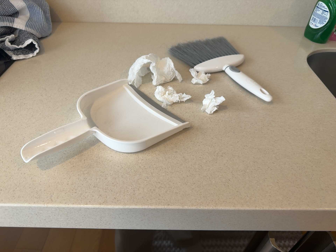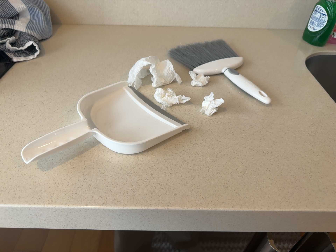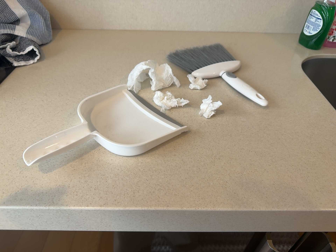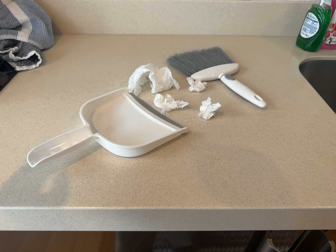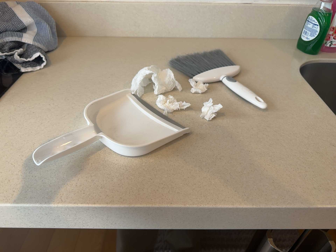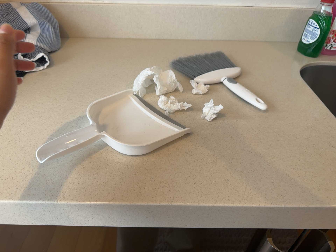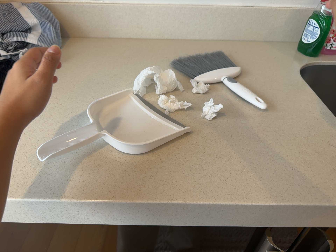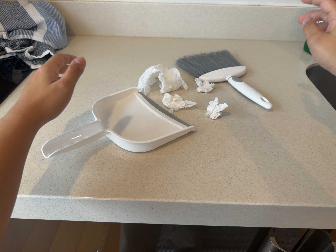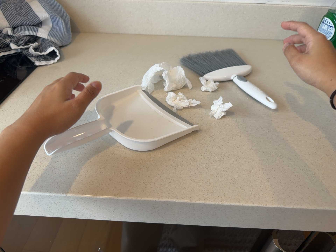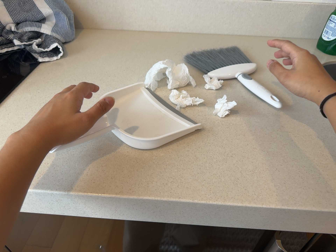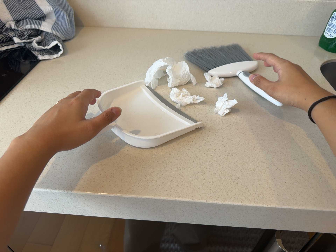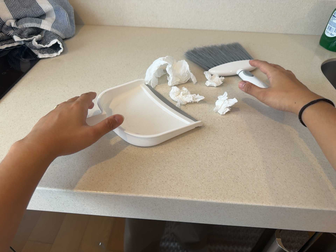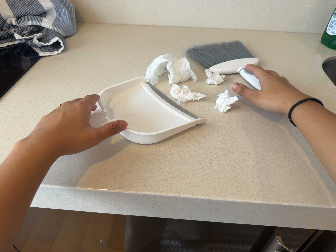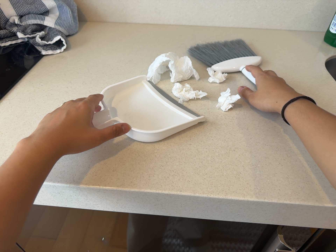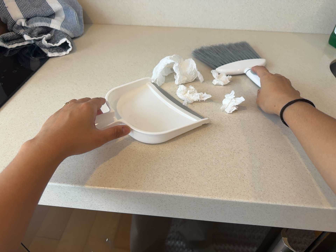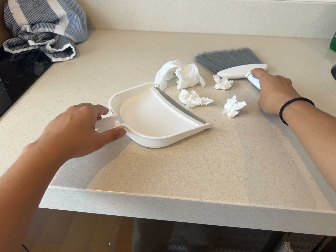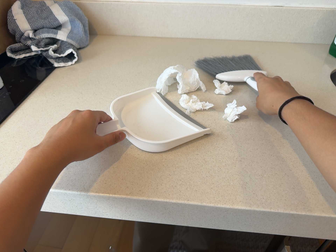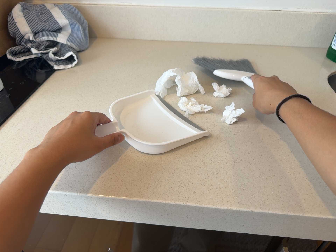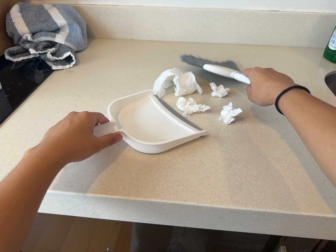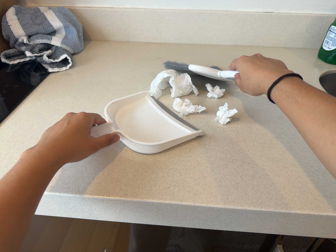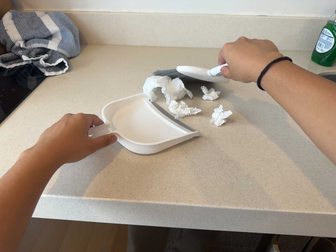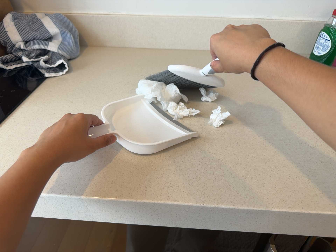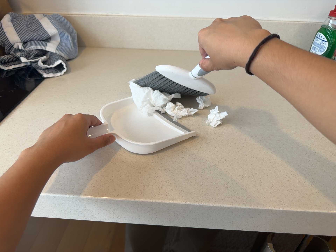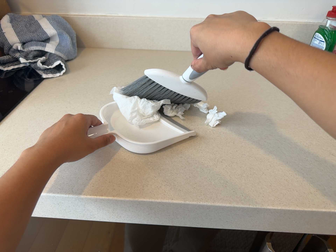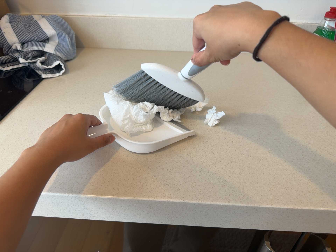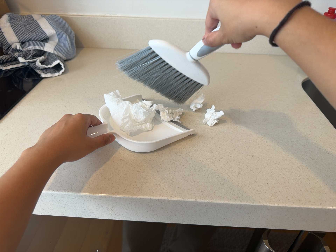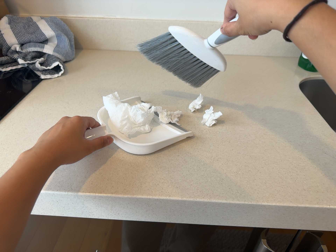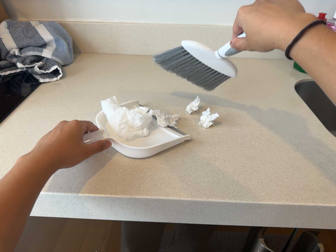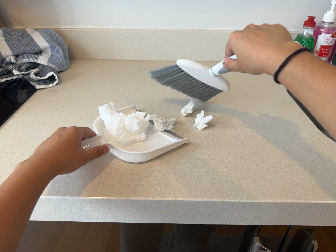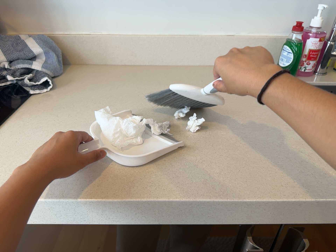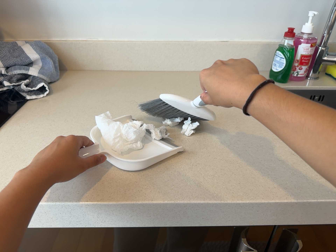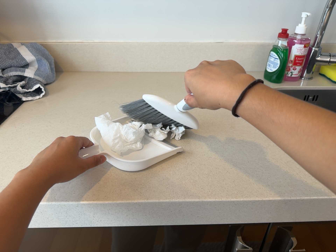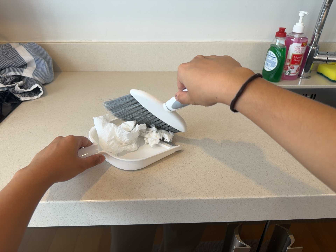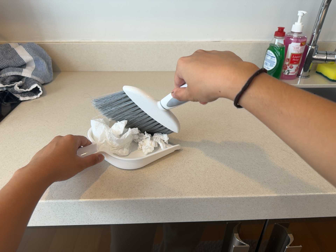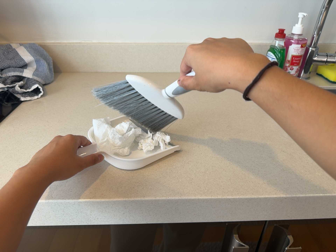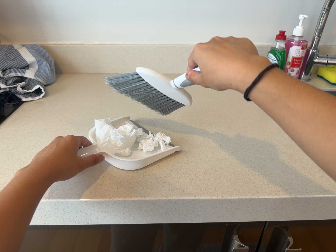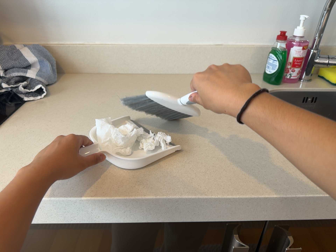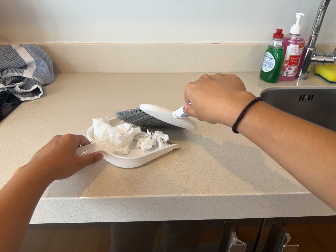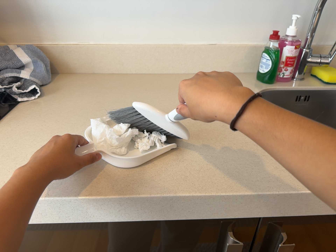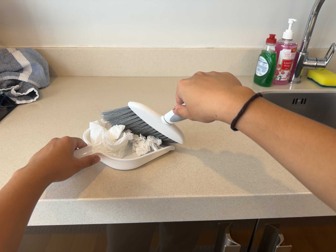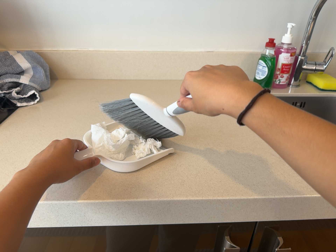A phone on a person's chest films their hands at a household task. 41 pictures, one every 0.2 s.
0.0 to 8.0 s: The camera travels backward and toward the bottom of its view, about 14 cm, so what stands in front gets smaller. Its aim tips toward the top of its view by about 15 degrees.
The film runs forward here.
